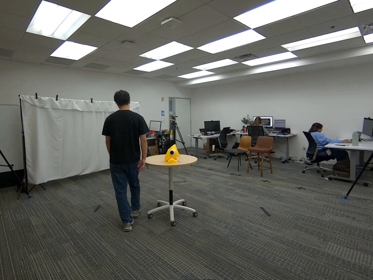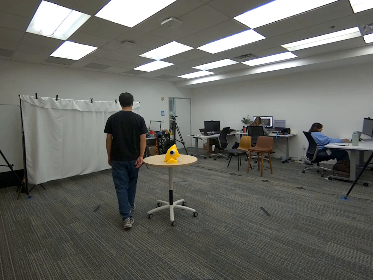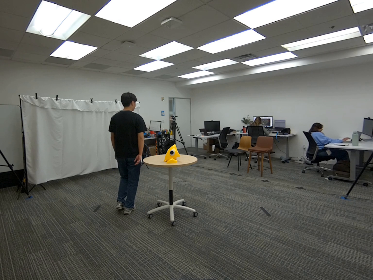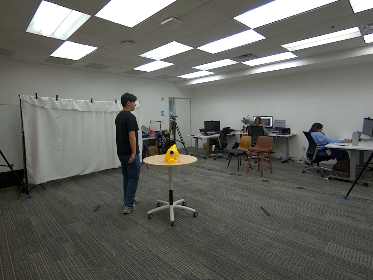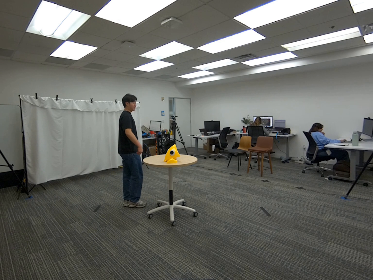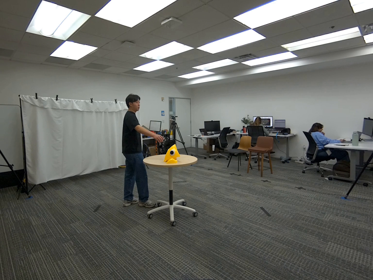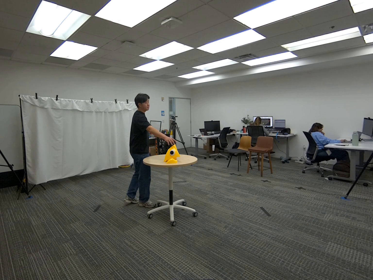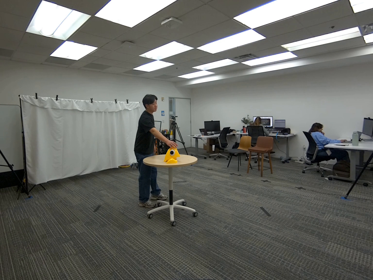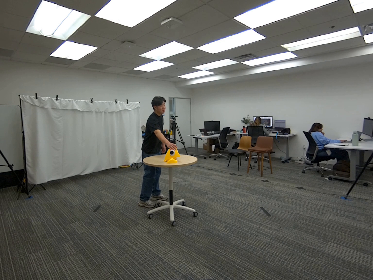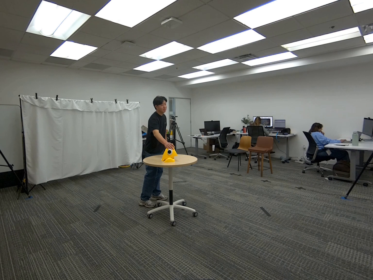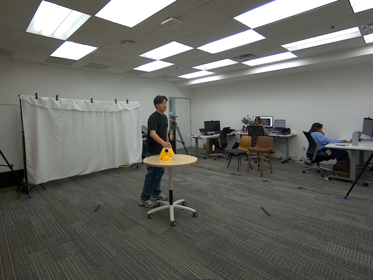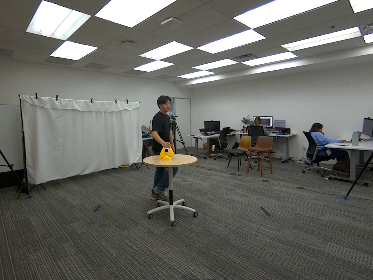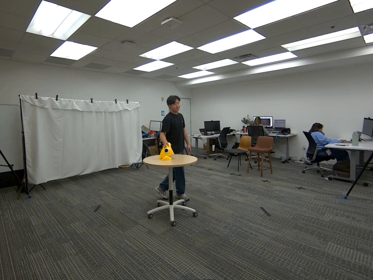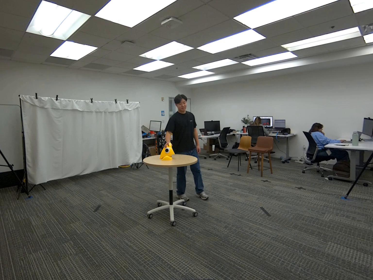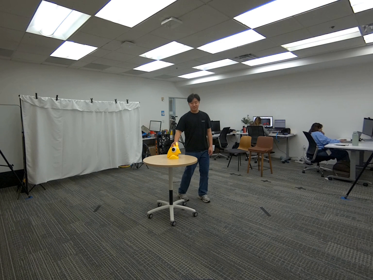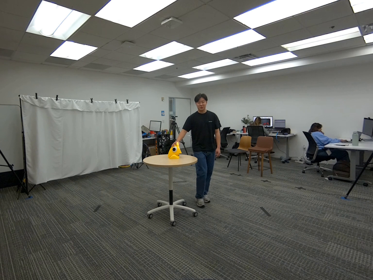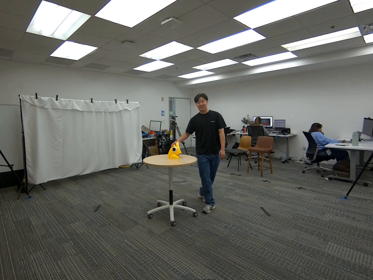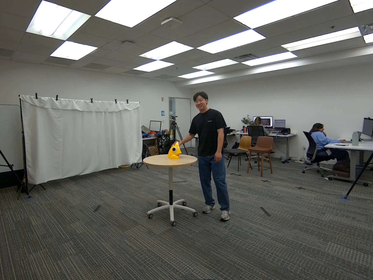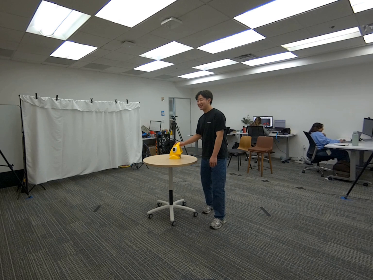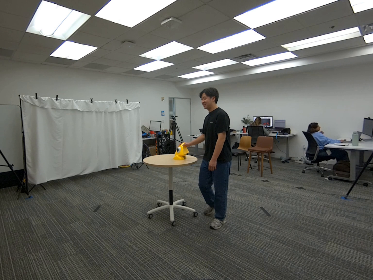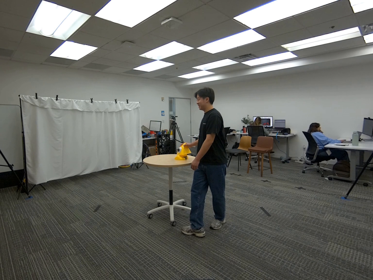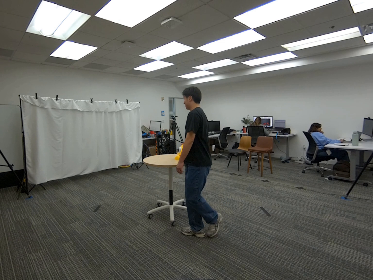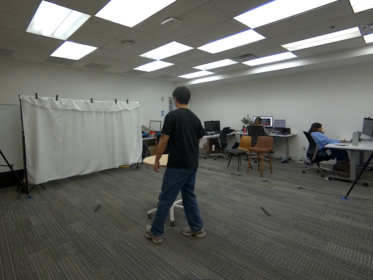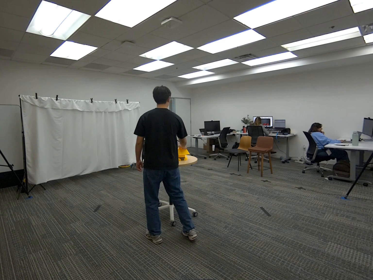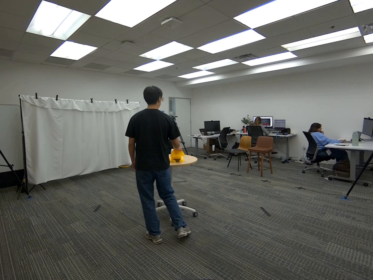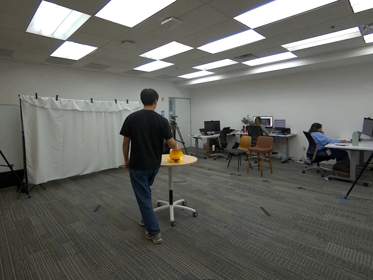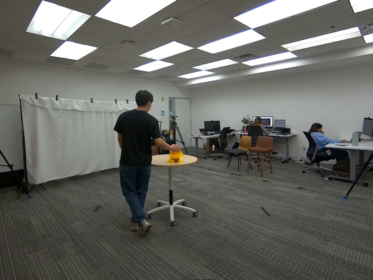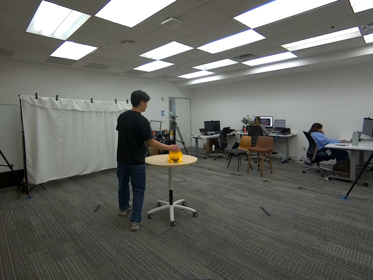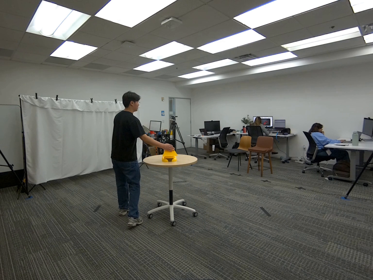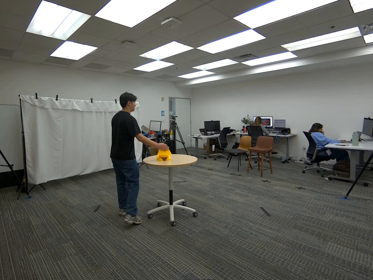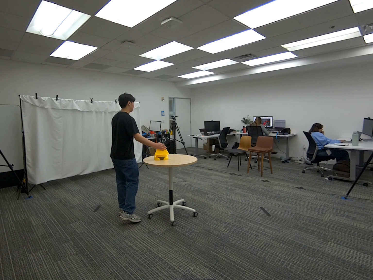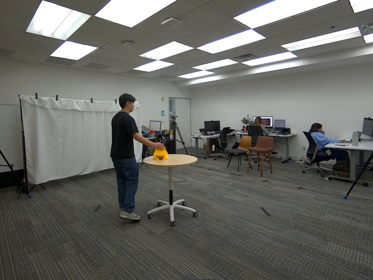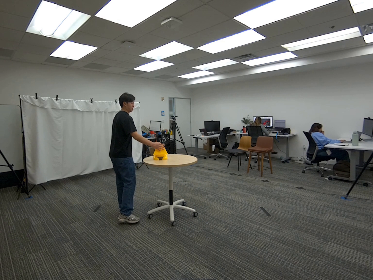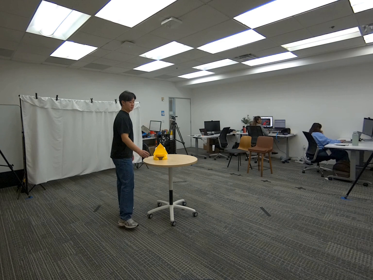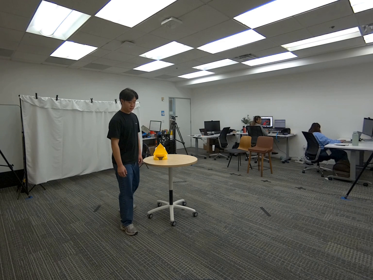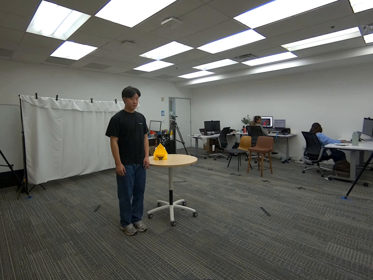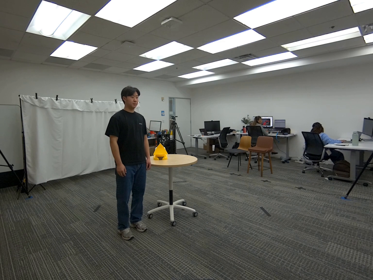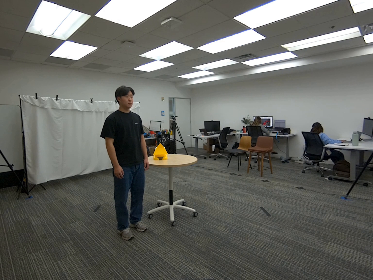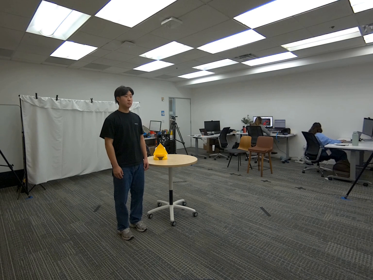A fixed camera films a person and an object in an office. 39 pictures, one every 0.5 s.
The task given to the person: Walk over to the yellow toy on the round table and pull the yellow toy towards you as you walk around the round table. Step away when complete.
